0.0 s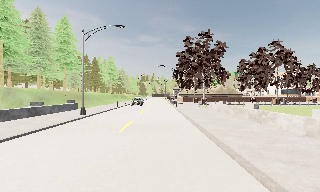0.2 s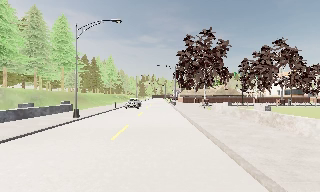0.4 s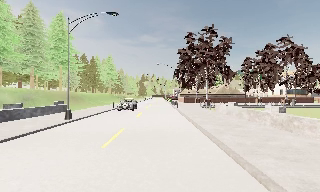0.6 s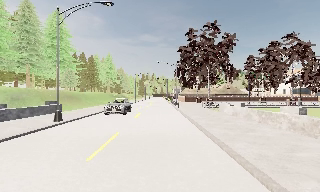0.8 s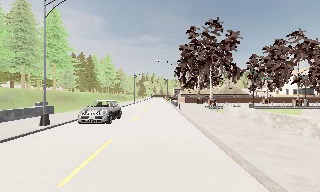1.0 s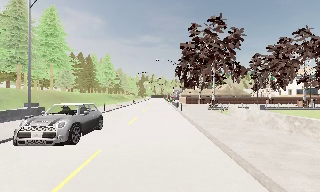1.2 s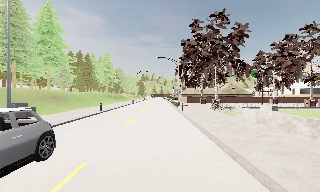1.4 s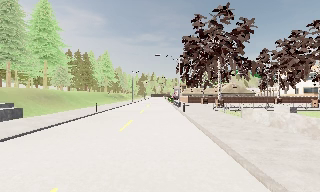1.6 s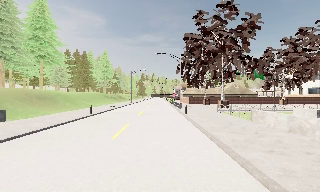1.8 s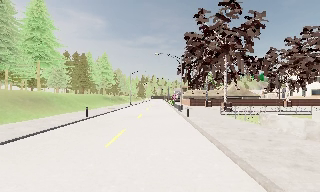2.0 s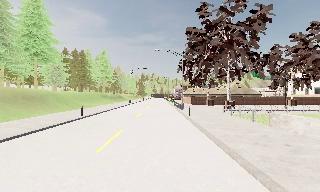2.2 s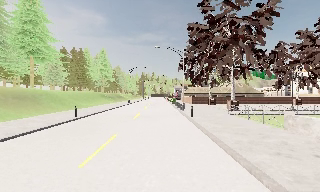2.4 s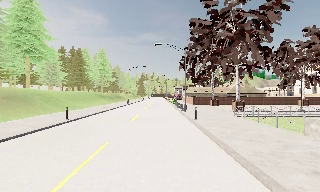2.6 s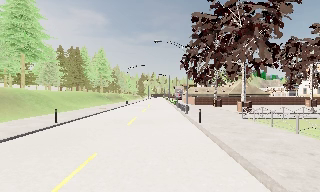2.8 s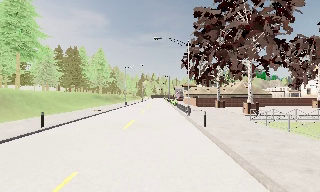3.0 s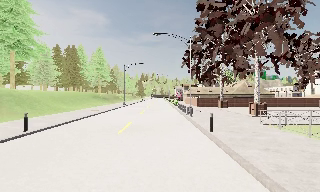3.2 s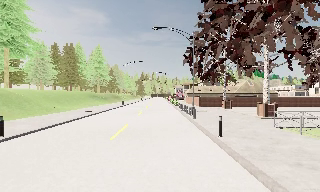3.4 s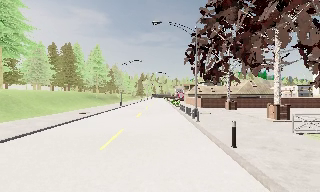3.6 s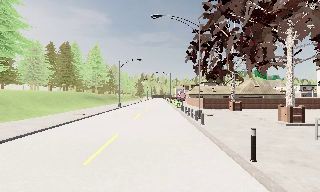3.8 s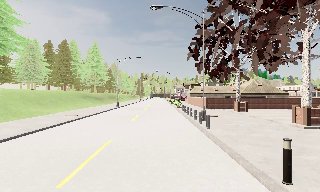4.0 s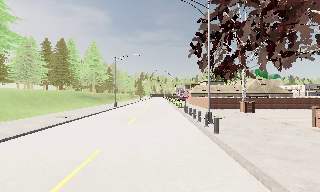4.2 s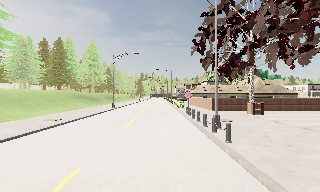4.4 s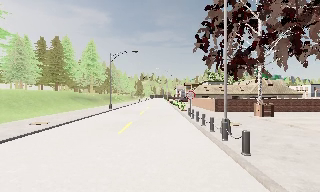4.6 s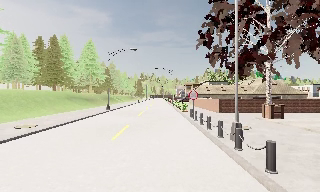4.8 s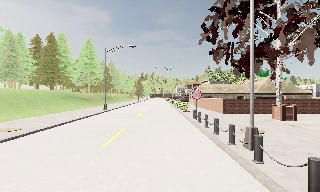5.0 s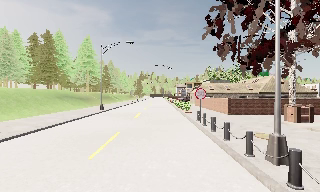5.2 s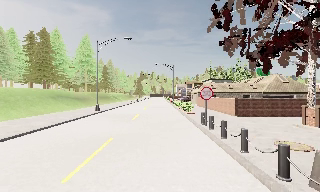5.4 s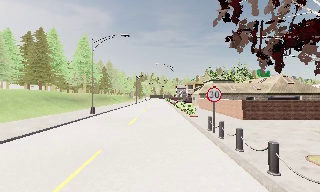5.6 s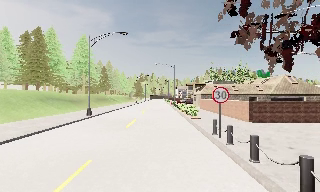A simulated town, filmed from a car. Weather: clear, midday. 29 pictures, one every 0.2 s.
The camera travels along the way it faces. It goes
forward.
0.0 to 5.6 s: The camera travels forward, about 30 m, so what stands in front looms larger.
The film runs forward here.
